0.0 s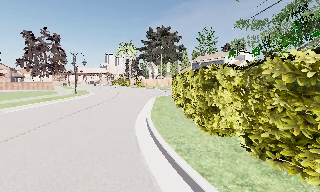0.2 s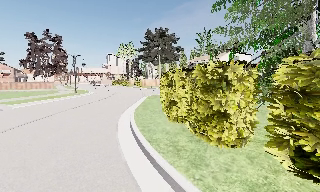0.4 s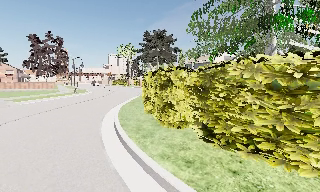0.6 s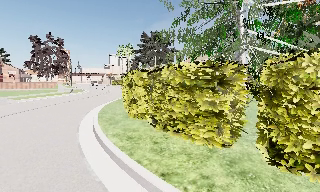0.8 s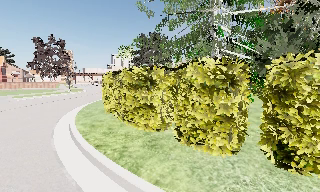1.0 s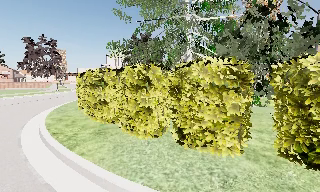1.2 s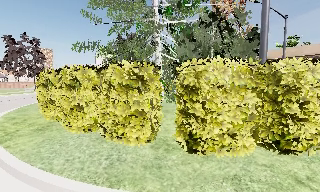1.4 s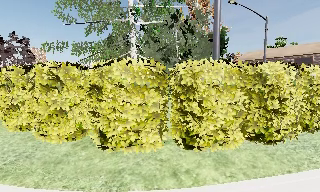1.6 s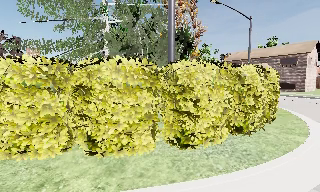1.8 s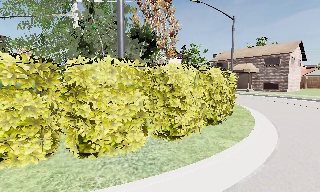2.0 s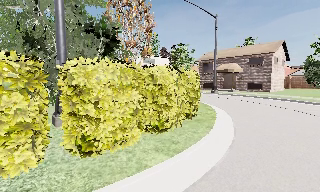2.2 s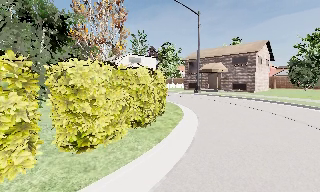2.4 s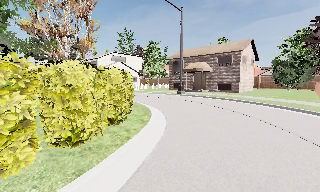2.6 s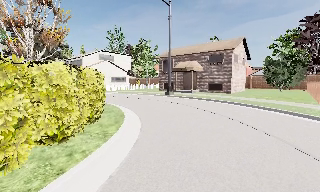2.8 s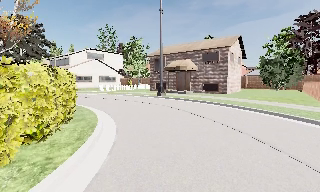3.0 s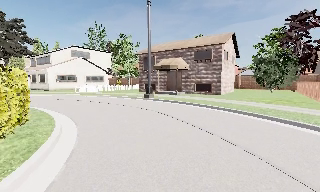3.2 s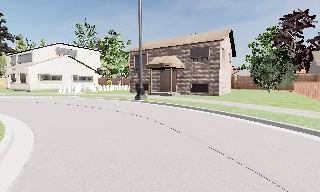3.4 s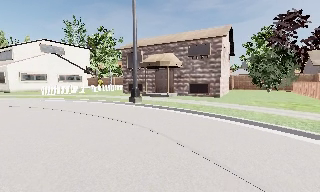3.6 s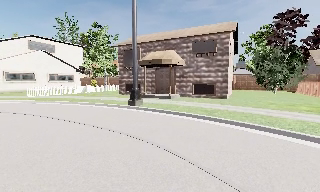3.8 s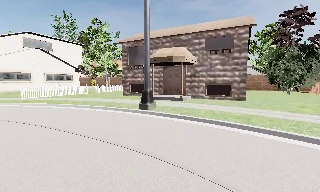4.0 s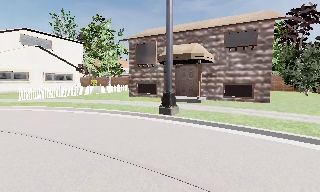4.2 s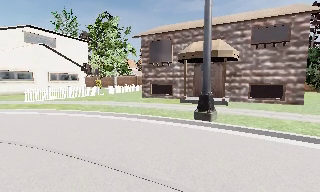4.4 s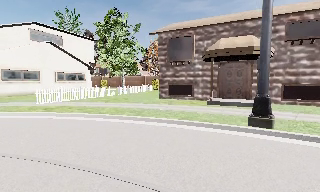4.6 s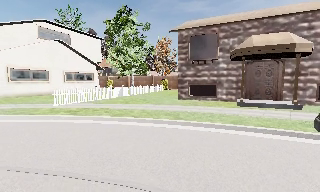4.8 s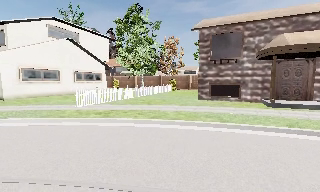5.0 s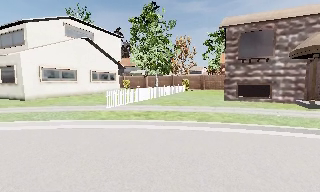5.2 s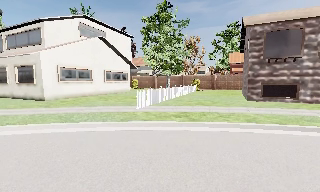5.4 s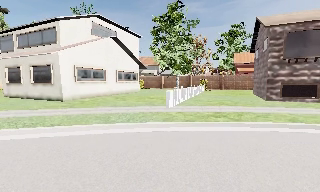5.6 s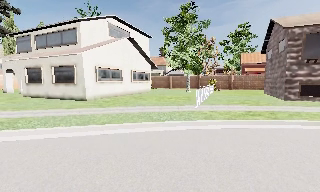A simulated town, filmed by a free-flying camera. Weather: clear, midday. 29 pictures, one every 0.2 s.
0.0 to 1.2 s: The camera travels to its right and backward, about 11 m, so close, fixed things drift to the left.
1.2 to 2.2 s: The camera travels to its right, about 9 m, so close, fixed things drift to the left.
2.2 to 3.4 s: The camera swings to its right by about 15 degrees, and the scene slides to the left. It travels forward, about 10 m, so what stands in front looms larger.
3.4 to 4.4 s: The camera travels forward and to its left, about 9 m, so what stands in front looms larger.
4.4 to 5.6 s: The camera travels to its left, about 11 m, so close, fixed things drift to the right.
The film runs forward here.
